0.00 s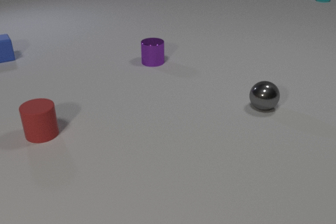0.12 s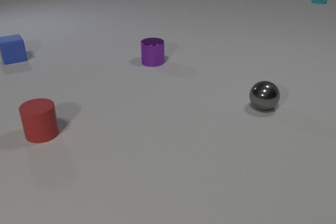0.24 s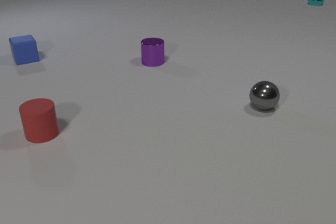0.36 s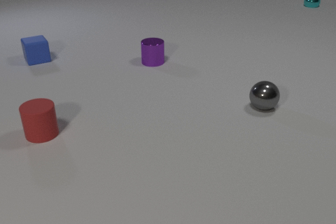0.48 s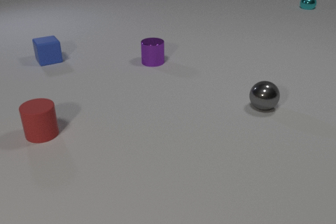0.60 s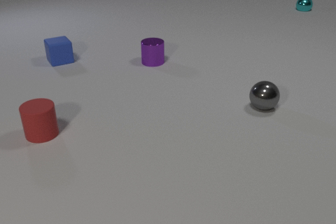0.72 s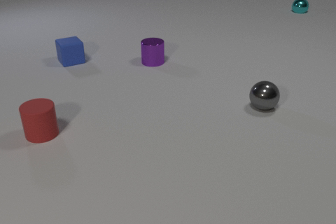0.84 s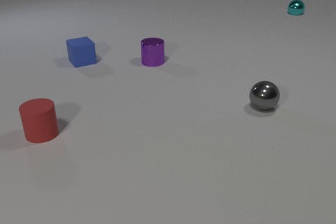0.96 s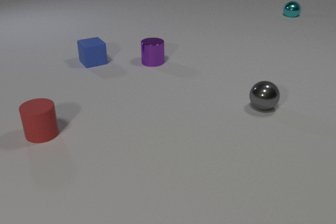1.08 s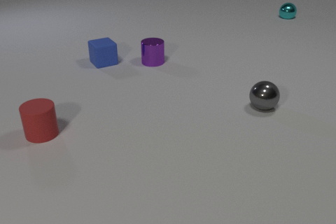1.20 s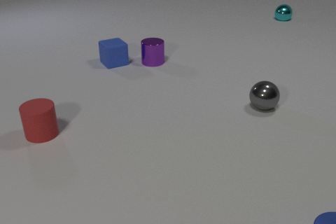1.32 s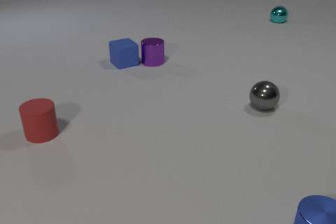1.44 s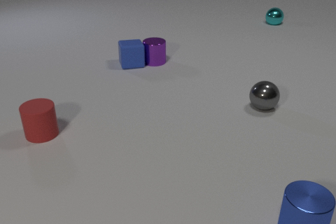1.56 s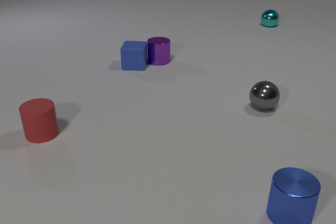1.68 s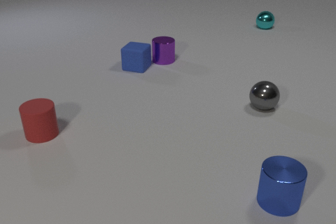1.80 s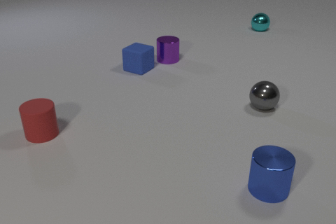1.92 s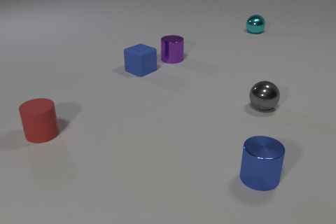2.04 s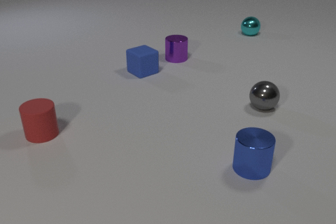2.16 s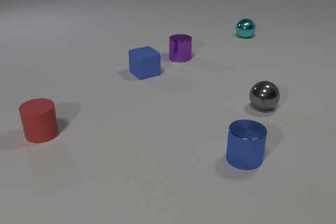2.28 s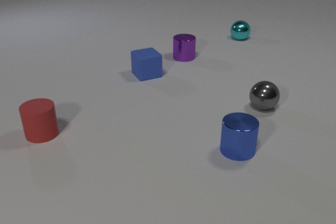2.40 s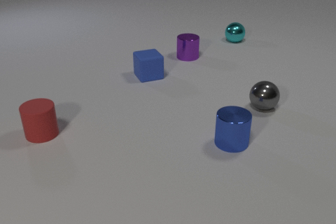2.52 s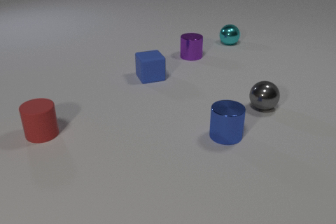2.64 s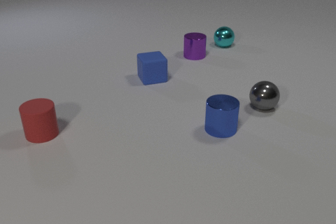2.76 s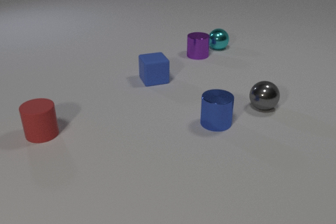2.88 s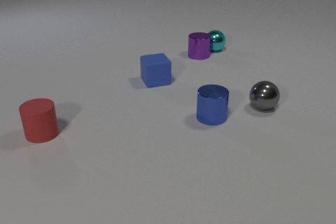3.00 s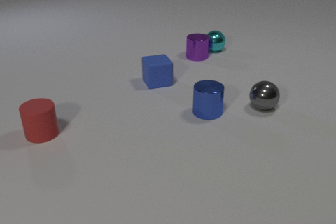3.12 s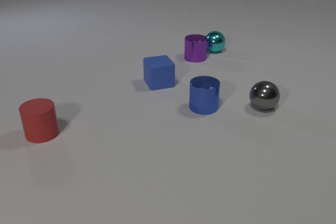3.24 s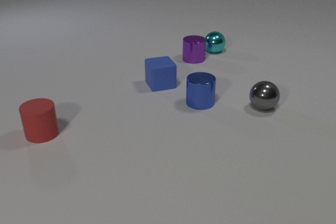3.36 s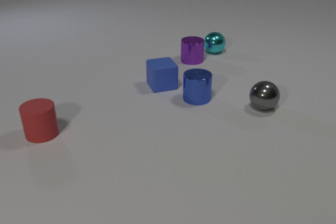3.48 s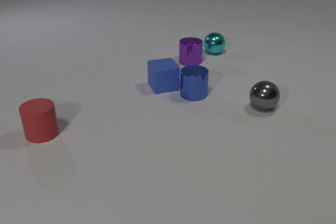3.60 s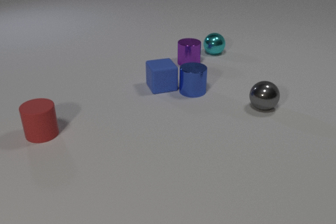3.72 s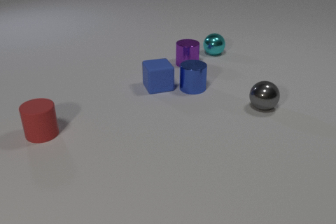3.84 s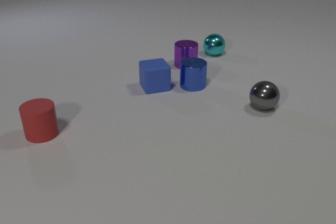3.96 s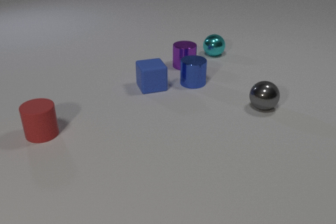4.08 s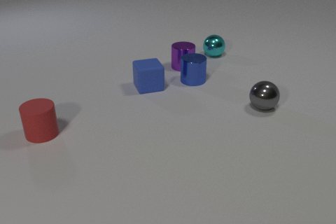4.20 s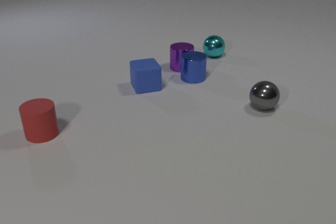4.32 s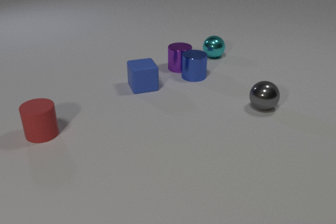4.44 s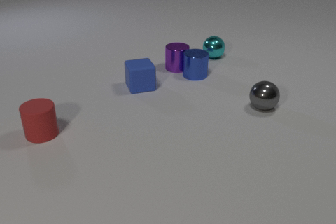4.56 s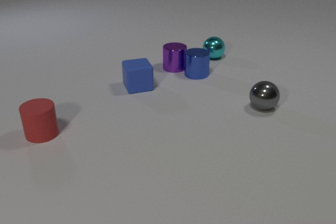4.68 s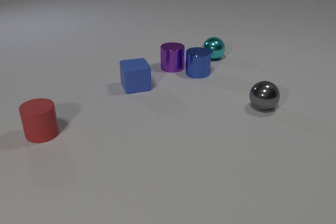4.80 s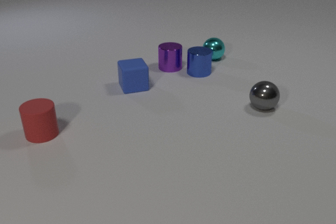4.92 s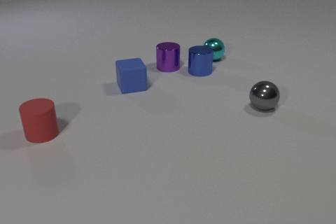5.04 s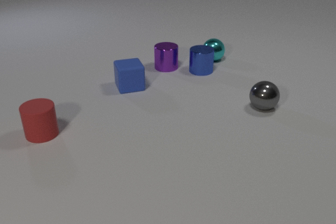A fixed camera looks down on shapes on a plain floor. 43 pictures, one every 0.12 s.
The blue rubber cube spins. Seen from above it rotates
clockwise.
The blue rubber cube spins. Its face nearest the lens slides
to the left.
0.00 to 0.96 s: The blue rubber cube slides to the right and toward the camera. The cyan metal sphere rolls toward the camera and to the left.
0.96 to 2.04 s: The blue rubber cube slides to the right and toward the camera, spins clockwise seen from above by about 75 degrees, its near face sliding to the left. The purple metal cylinder slides to the right. The cyan metal sphere rolls toward the camera and to the left. The blue metal cylinder comes in at the bottom edge, slides away from the camera and to the left. The blue rubber cube and the purple metal cylinder collide.
2.04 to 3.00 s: The blue rubber cube slides toward the camera and to the right, spins clockwise seen from above by about 15 degrees, its near face sliding to the left. The purple metal cylinder slides to the right. The cyan metal sphere rolls toward the camera and to the left. The blue metal cylinder slides away from the camera and to the left. The purple metal cylinder and the cyan metal sphere collide.
3.00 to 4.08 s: The blue rubber cube slides toward the camera and to the left. The purple metal cylinder slides toward the camera and to the left. The cyan metal sphere rolls toward the camera. The blue metal cylinder slides away from the camera. The blue rubber cube and the blue metal cylinder collide.
4.08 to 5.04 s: The blue rubber cube slides to the left. The purple metal cylinder slides to the left. The cyan metal sphere rolls toward the camera. The blue metal cylinder slides away from the camera. The purple metal cylinder and the blue metal cylinder collide.
Are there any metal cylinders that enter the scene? yes.
How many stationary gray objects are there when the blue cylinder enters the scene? 1.
What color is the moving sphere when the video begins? cyan.
